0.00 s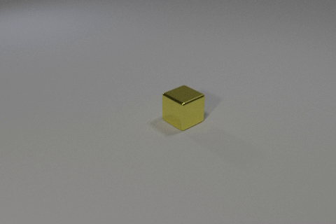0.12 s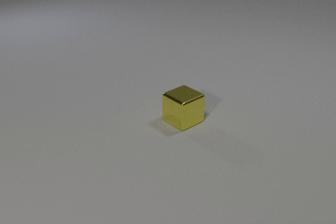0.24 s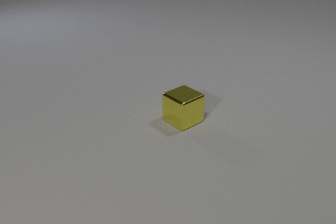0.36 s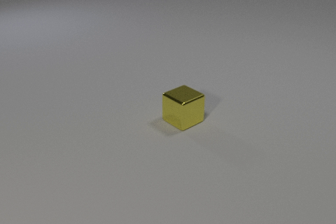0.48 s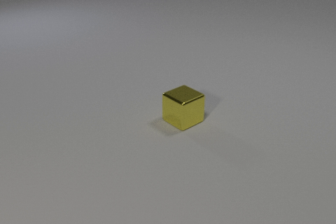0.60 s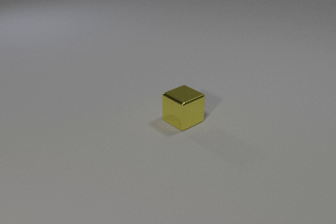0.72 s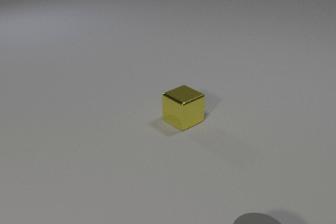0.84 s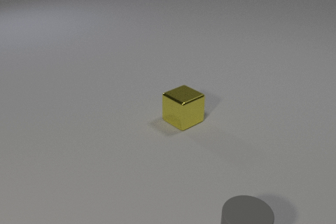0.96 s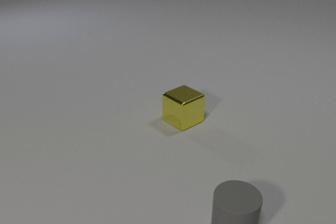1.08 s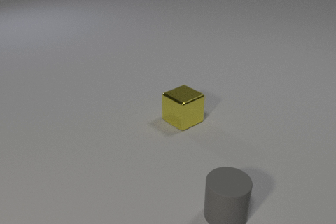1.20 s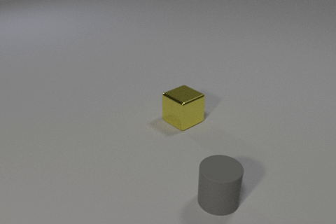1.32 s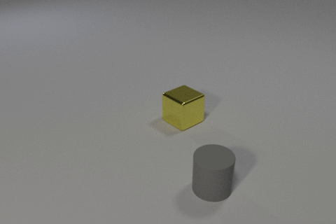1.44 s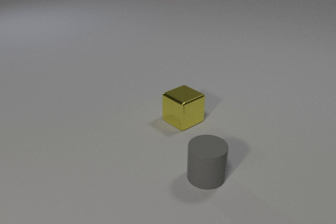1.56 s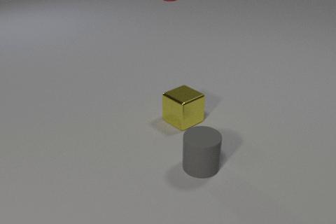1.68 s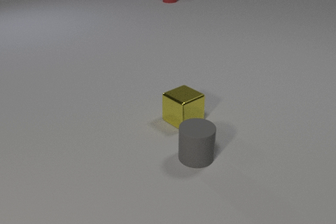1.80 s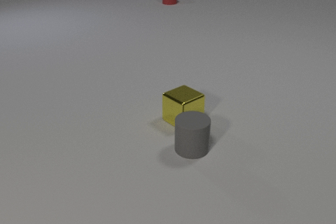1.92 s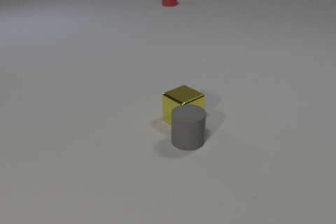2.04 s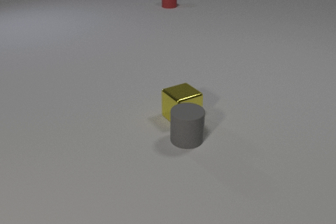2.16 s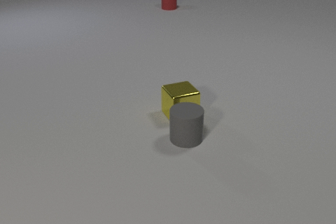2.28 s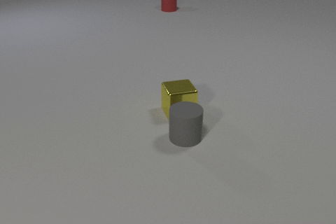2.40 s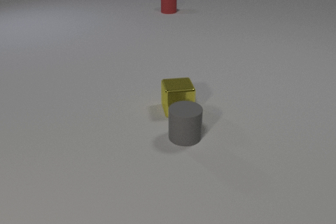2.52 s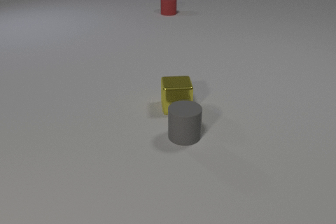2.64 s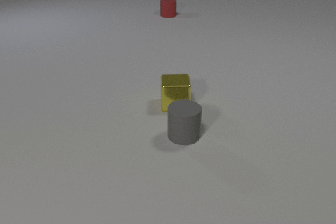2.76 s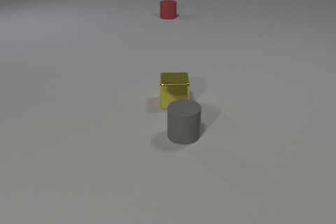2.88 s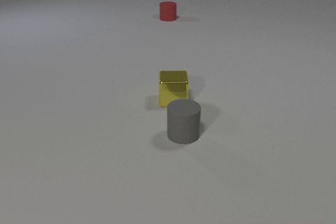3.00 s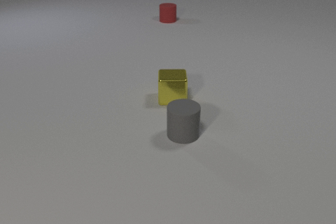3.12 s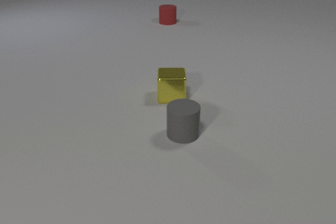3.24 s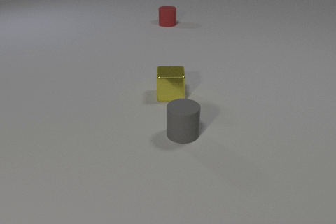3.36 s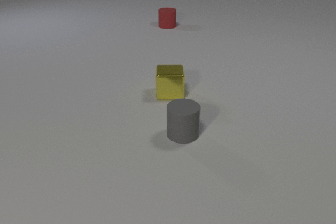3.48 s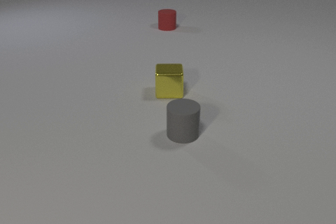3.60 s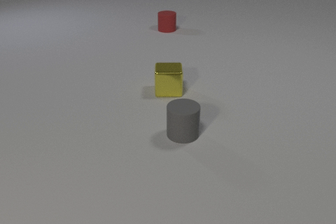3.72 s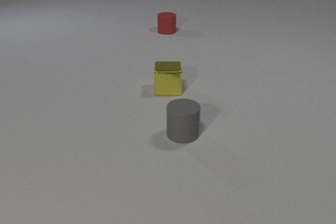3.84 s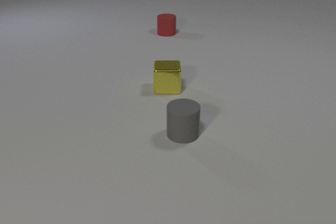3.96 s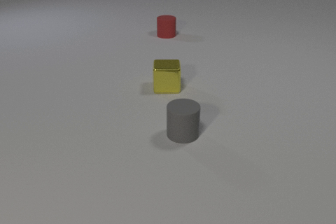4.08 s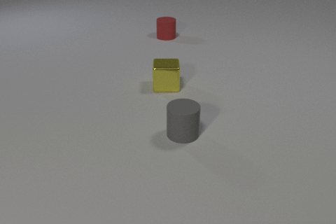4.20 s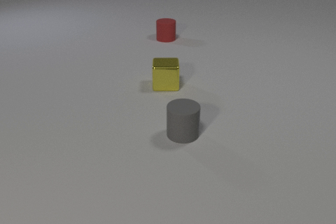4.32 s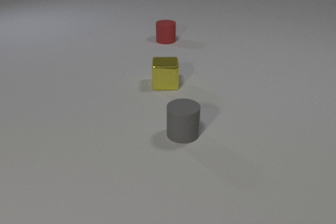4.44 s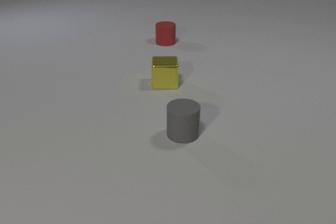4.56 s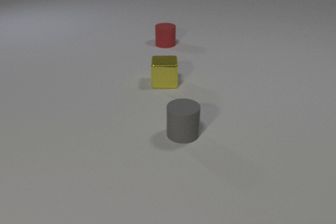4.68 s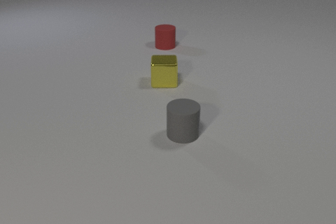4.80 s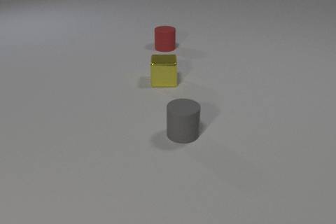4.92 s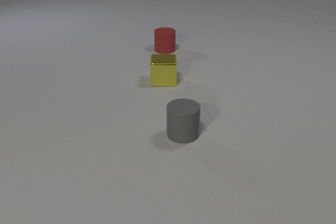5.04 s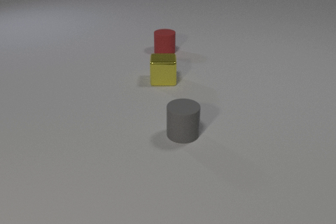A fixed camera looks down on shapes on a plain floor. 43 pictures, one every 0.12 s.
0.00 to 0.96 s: The gray rubber cylinder comes in at the bottom edge, slides away from the camera and to the left.
0.96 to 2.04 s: The gray rubber cylinder slides away from the camera. The red rubber cylinder comes in at the top edge, slides toward the camera. The gray rubber cylinder and the yellow metal cube collide.
2.04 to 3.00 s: The gray rubber cylinder slides away from the camera. The yellow metal cube slides away from the camera, spins so that its near face slides to the left, clockwise seen from above. The red rubber cylinder slides toward the camera.
3.00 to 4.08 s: The yellow metal cube slides away from the camera. The red rubber cylinder slides toward the camera.
4.08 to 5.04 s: The yellow metal cube slides away from the camera. The red rubber cylinder slides toward the camera.
What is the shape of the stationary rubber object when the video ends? cylinder.
How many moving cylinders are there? 2.
What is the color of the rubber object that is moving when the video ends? red.
